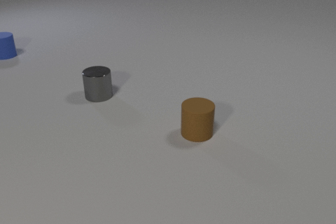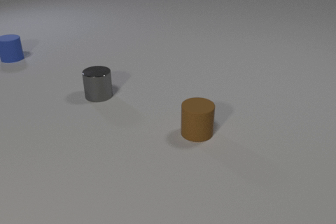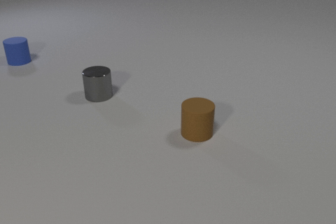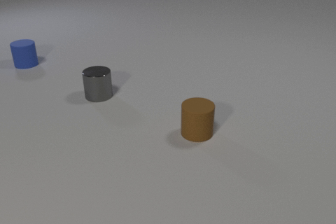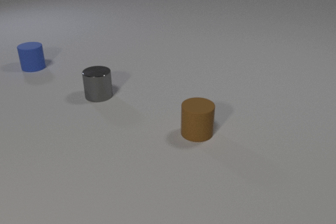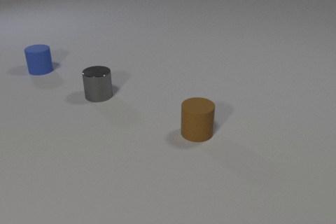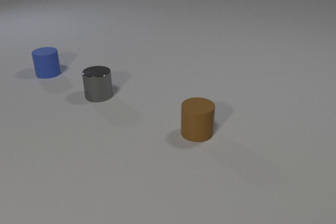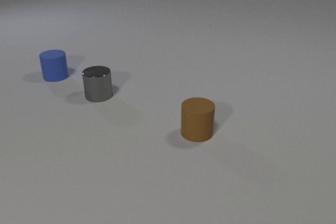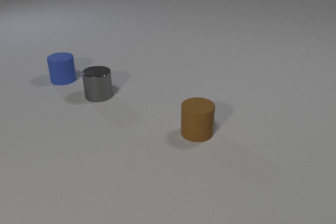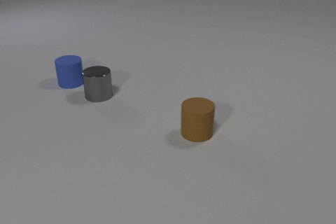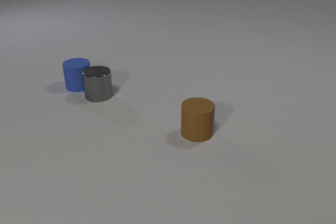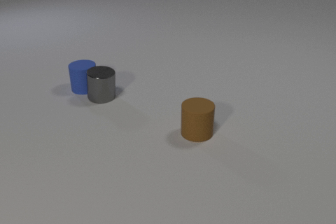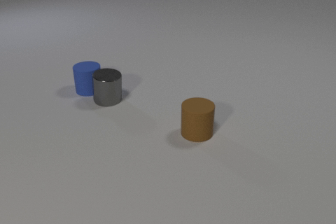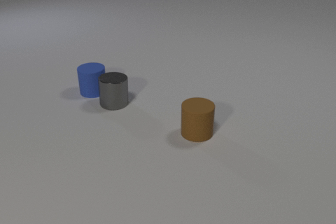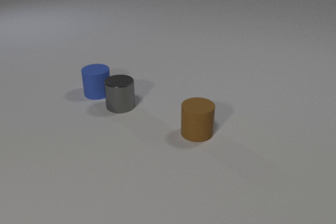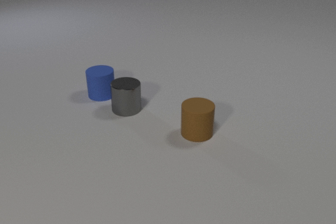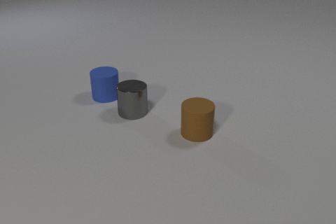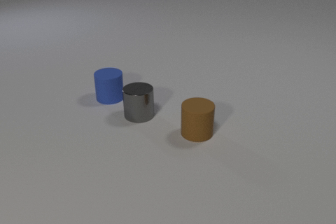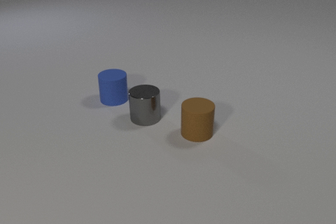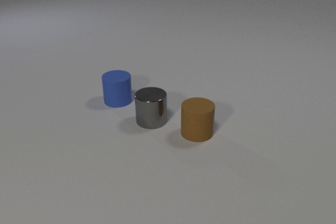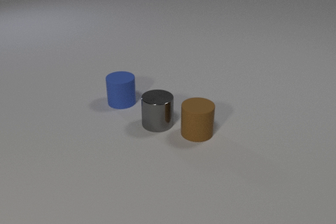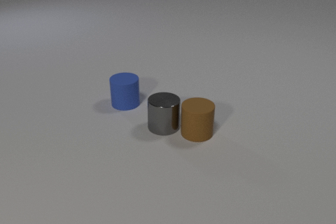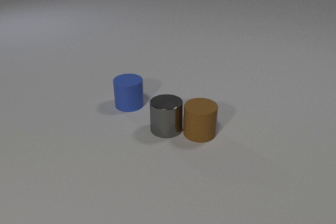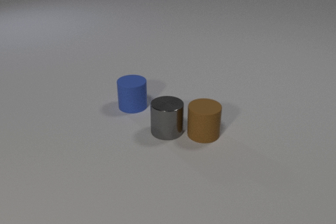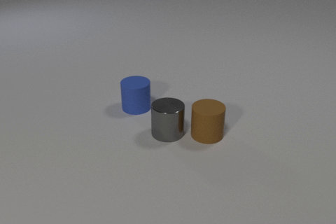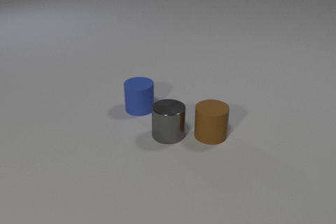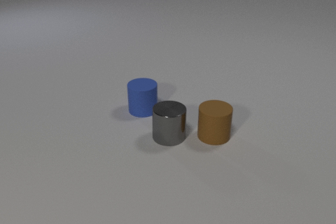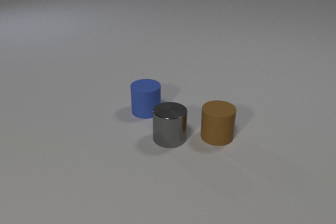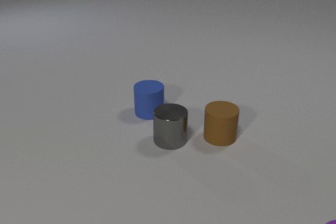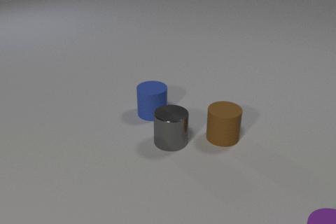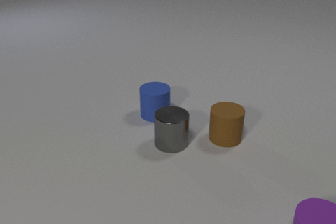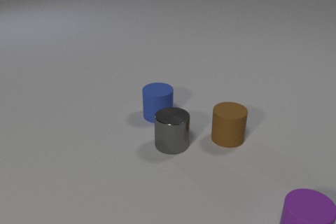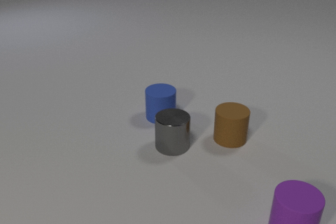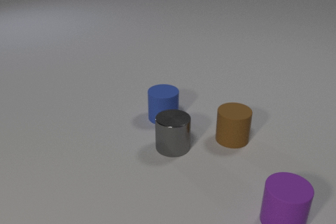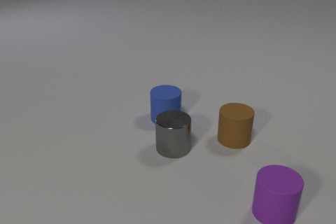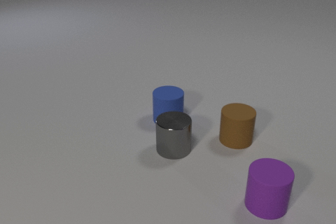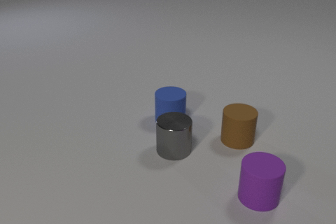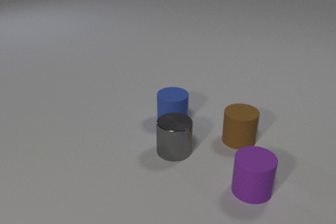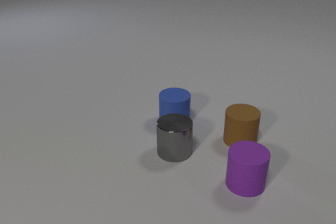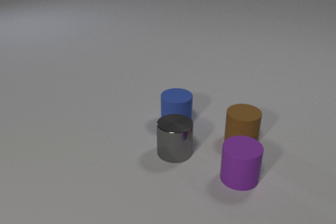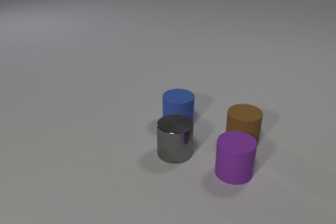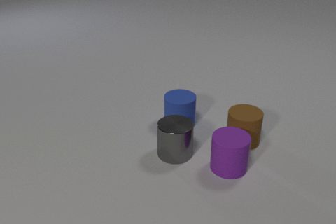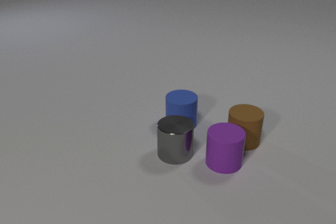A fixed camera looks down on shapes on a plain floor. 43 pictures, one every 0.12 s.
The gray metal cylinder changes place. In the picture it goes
toward the camera.
0.00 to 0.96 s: The blue rubber cylinder slides toward the camera and to the right.
0.96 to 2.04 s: The blue rubber cylinder slides toward the camera and to the right. The gray metal cylinder slides toward the camera and to the right. The blue rubber cylinder and the gray metal cylinder collide.
2.04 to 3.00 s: The blue rubber cylinder slides to the right and toward the camera. The gray metal cylinder slides toward the camera and to the right. The brown rubber cylinder slides to the right. The gray metal cylinder and the brown rubber cylinder collide.
3.00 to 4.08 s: The blue rubber cylinder slides to the right and toward the camera. The gray metal cylinder slides toward the camera. The purple rubber cylinder comes in at the bottom edge, slides to the left and away from the camera. The brown rubber cylinder slides to the right.
4.08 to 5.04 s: The blue rubber cylinder slides to the right and toward the camera. The gray metal cylinder slides toward the camera. The purple rubber cylinder slides away from the camera and to the left. The brown rubber cylinder slides to the right.
Are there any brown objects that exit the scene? no.
How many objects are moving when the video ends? 4.
Are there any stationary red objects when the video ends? no.
